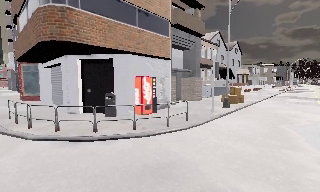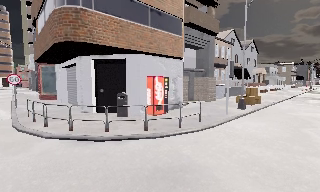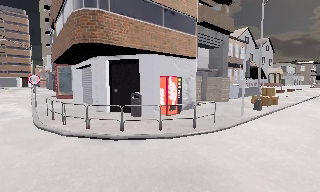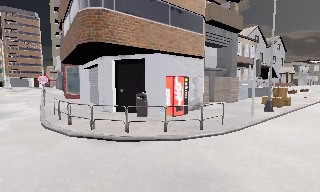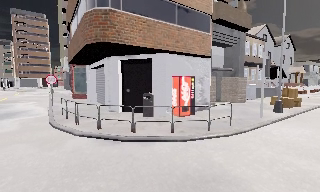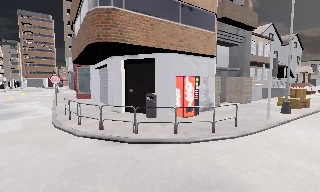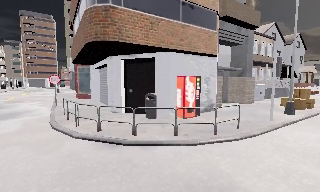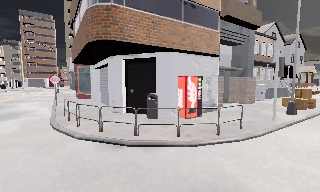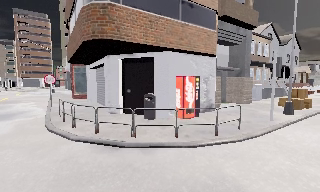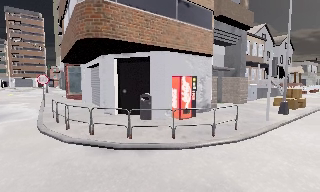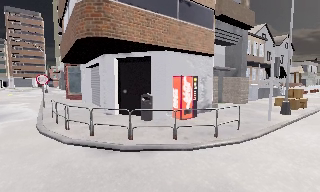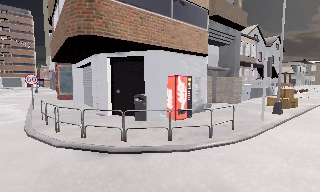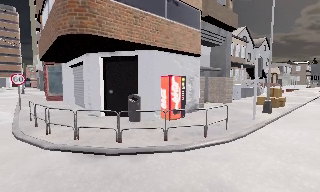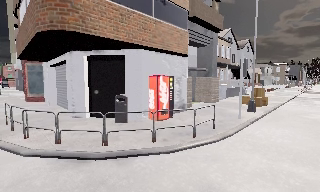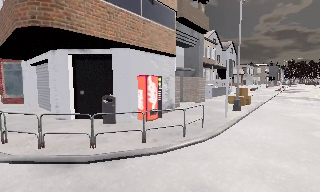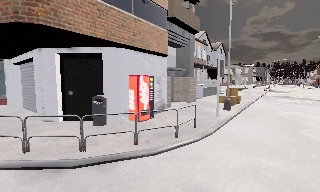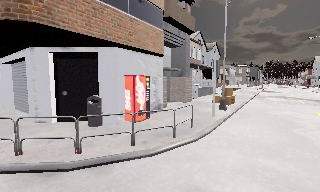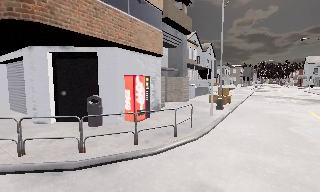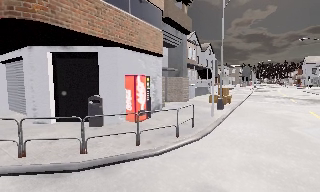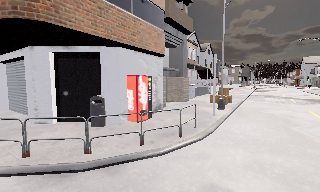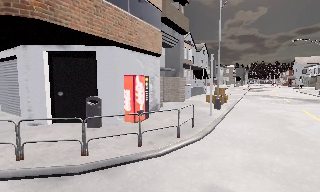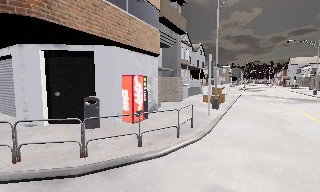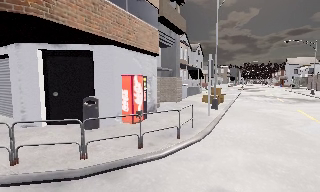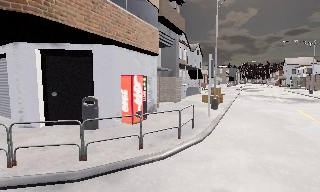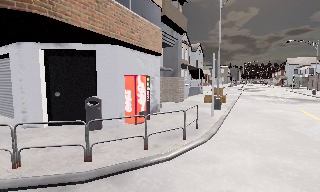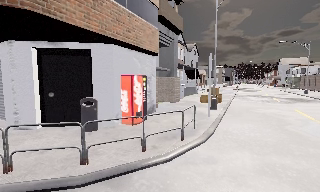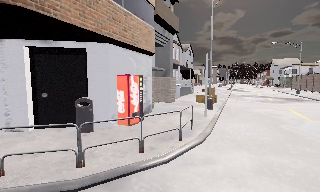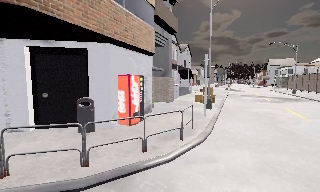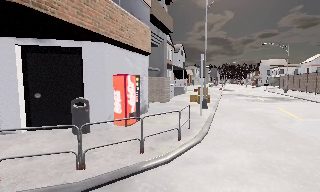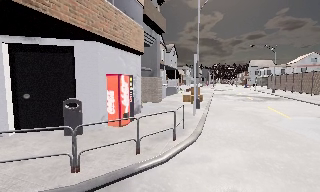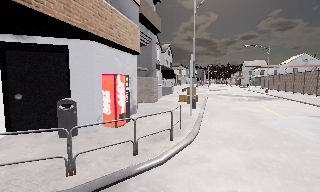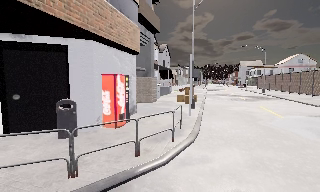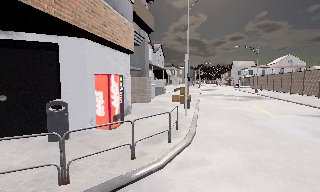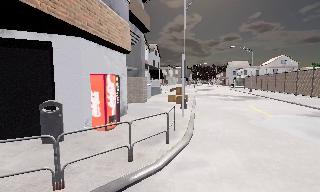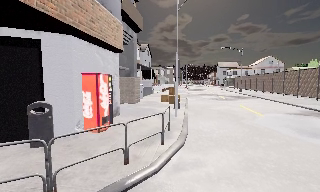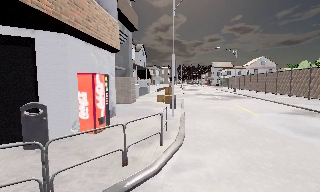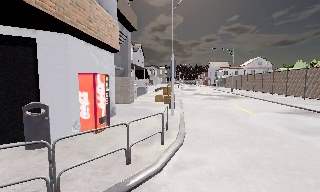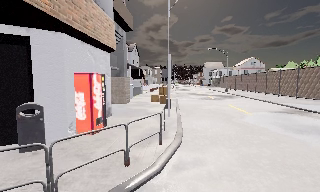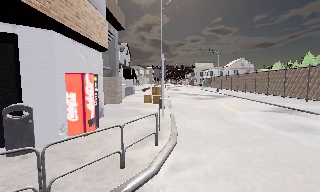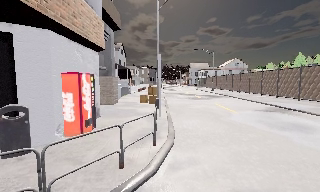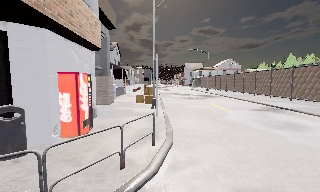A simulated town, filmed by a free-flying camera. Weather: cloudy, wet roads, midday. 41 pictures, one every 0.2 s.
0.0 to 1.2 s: The camera swings to its left by about 15 degrees, and the scene slides to the right. It travels forward, about 0.5 m, so what stands in front looms larger.
1.2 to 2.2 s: The camera shifts only a little, or ends up much as it began.
2.2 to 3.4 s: The camera swings to its right by about 20 degrees, and the scene slides to the left. It travels to its left, about 0.5 m.
3.4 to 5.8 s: The camera pans to its right, which is clockwise from overhead, by about 15 degrees. It travels to its left, about 1 m.
5.8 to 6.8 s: The camera shifts only a little, or ends up much as it began.
6.8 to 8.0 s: The camera swings to its right by about 10 degrees, and the scene slides to the left. It travels to its left, about 0.5 m.
The film runs forward here.
